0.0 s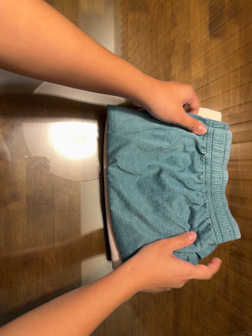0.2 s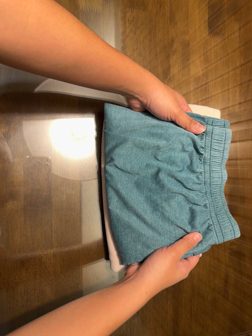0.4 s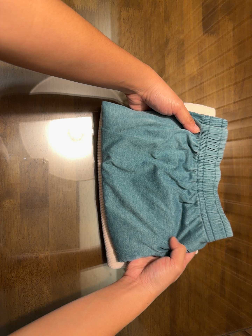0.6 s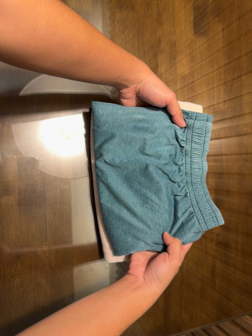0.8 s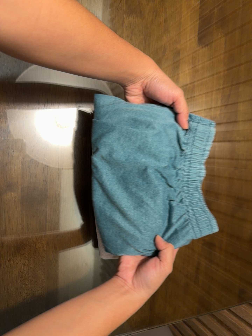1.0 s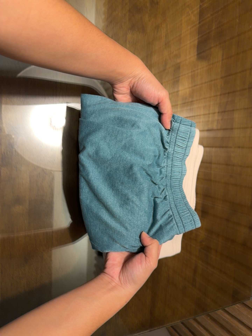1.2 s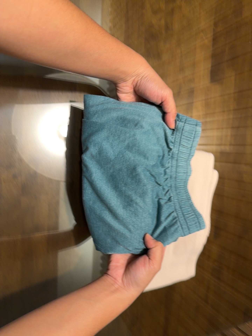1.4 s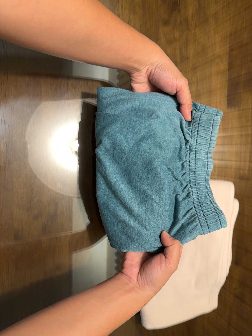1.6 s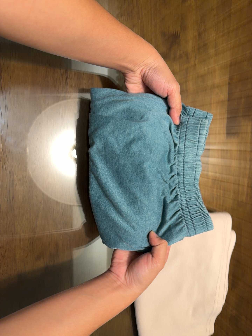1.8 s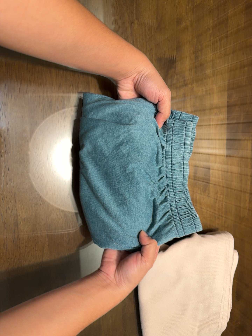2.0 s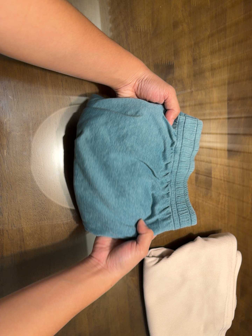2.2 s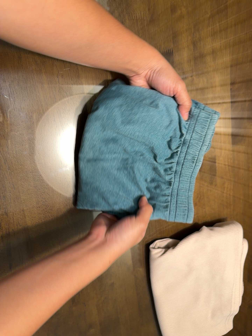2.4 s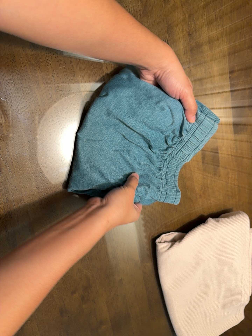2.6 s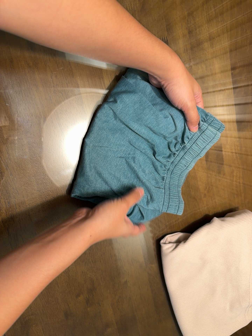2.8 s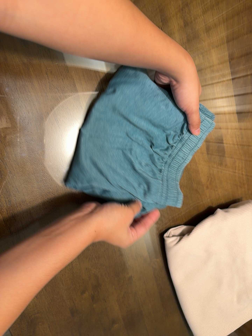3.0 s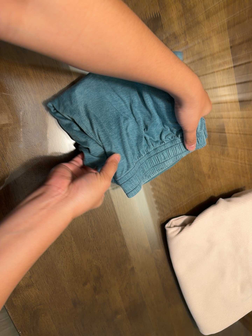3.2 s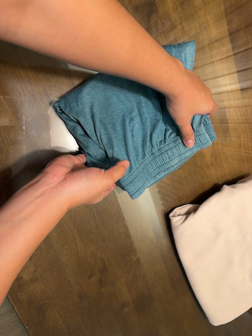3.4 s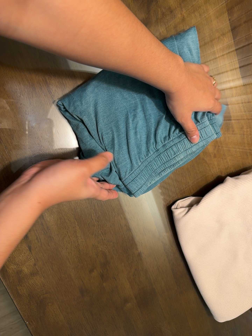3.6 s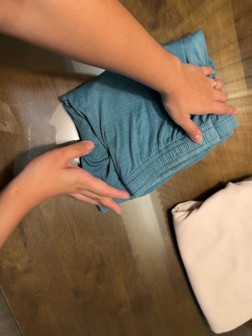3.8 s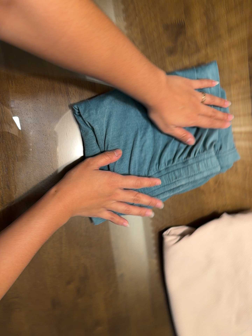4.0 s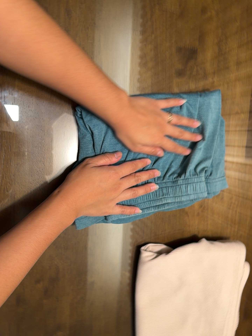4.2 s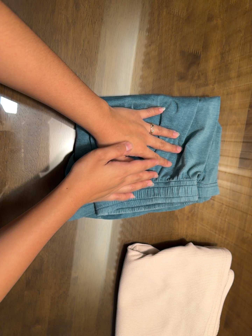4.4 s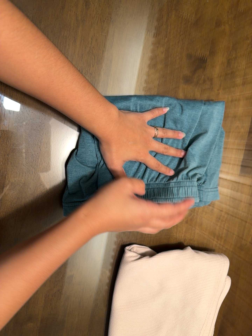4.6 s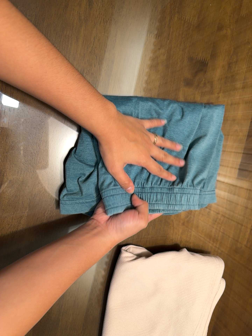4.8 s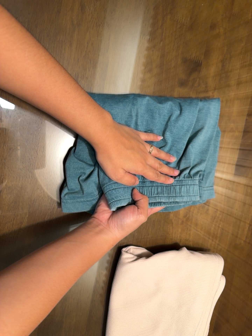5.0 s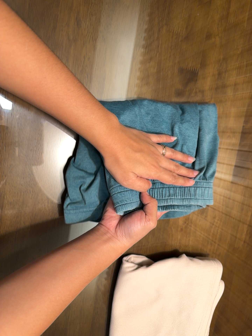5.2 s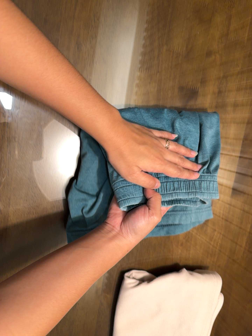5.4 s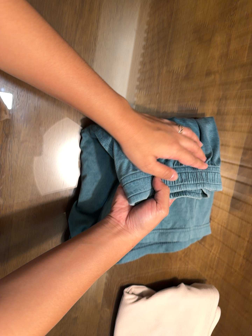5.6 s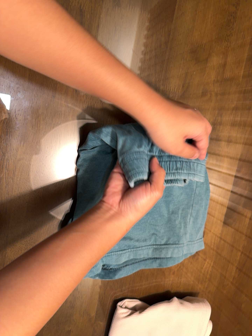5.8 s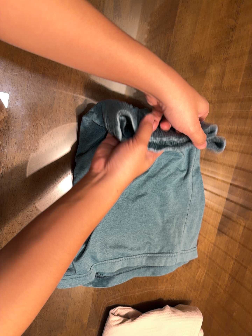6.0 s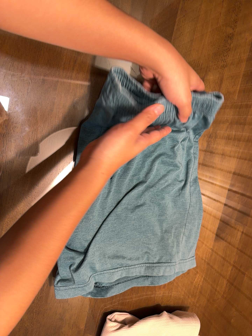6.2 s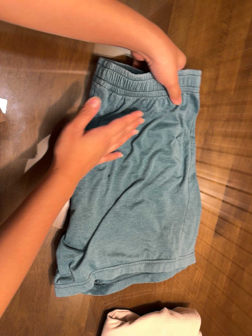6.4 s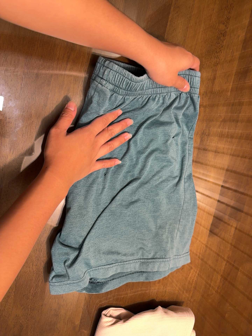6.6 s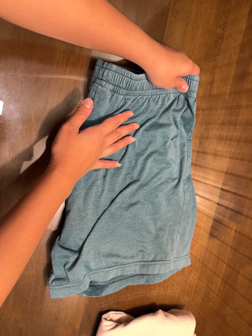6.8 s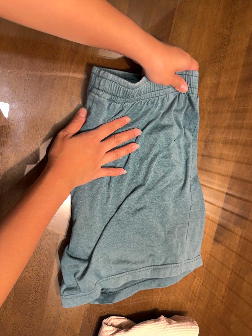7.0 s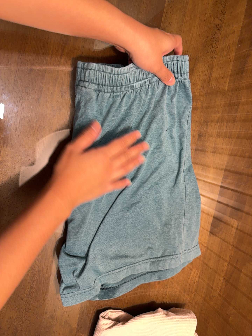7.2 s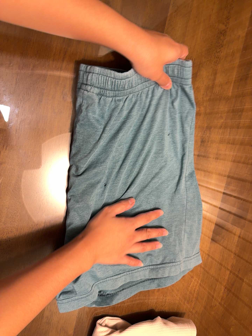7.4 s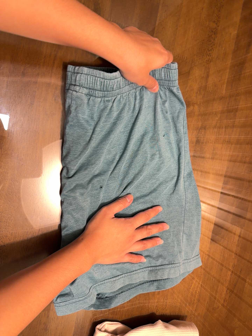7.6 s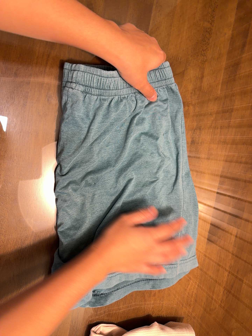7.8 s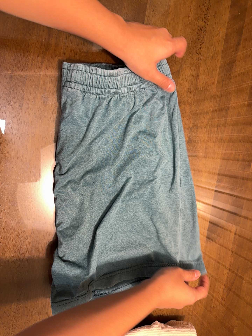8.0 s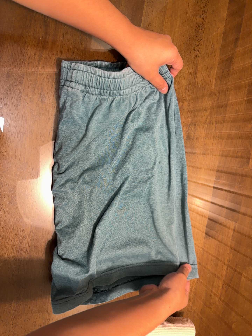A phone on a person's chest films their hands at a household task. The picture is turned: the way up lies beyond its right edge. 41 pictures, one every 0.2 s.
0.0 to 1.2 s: The camera travels toward the top of its view, to its left and backward, about 12 cm.
1.2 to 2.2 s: The camera travels toward the top of its view, about 26 cm, so close, fixed things drift downward. Its aim tips toward the bottom of its view by about 10 degrees. It rolls about its line of sight by about 10 degrees, and the scene rotates counterclockwise.
2.2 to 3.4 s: The camera rolls about its line of sight by about 10 degrees, and the scene rotates counterclockwise.
3.4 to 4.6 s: The camera's aim tips toward the top of its view by about 10 degrees, and the scene shifts downward. It rolls about its line of sight by about 30 degrees, and the scene rotates clockwise.
4.6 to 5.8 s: The camera travels toward the top of its view, about 16 cm, so close, fixed things drift downward.
5.8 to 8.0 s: The camera shifts only a little, or ends up much as it began.
The film runs backward here.
